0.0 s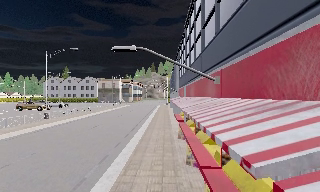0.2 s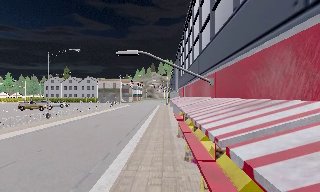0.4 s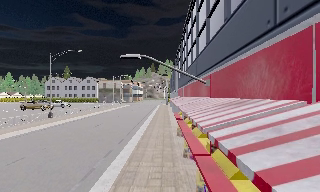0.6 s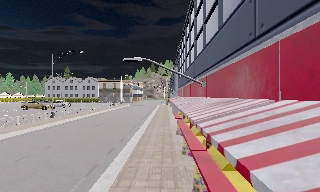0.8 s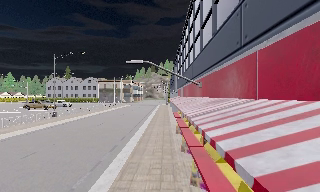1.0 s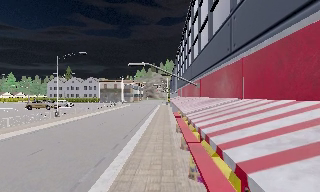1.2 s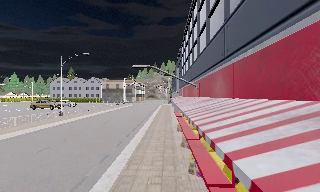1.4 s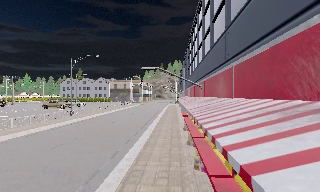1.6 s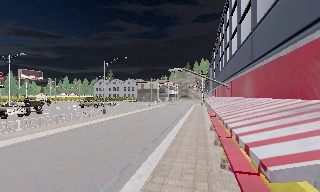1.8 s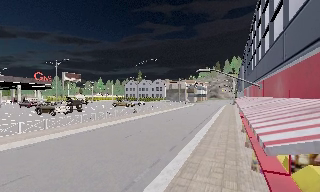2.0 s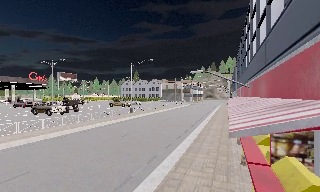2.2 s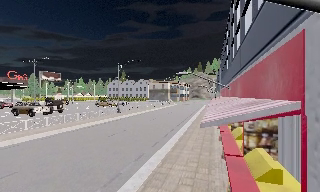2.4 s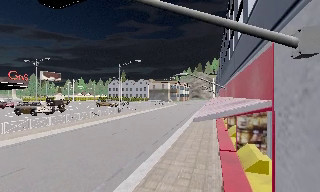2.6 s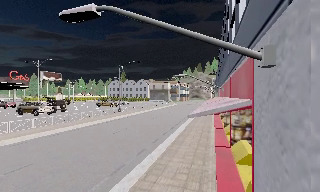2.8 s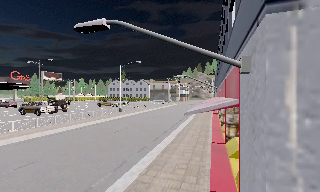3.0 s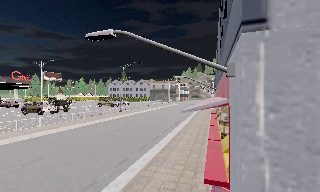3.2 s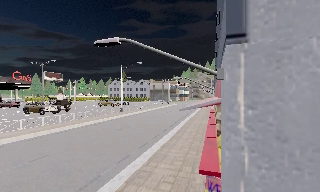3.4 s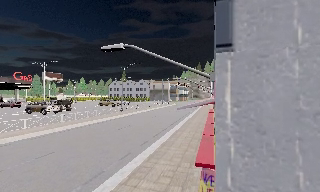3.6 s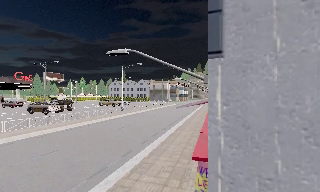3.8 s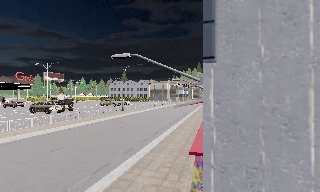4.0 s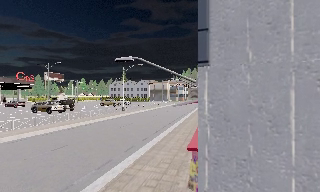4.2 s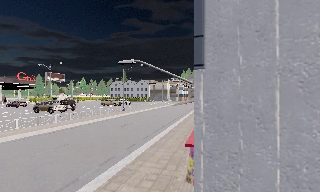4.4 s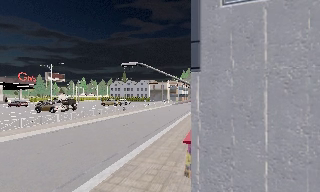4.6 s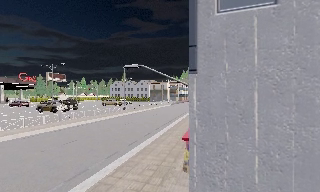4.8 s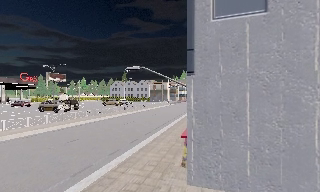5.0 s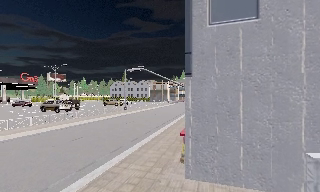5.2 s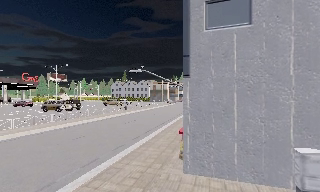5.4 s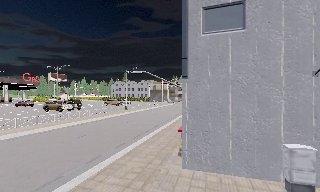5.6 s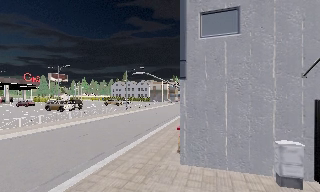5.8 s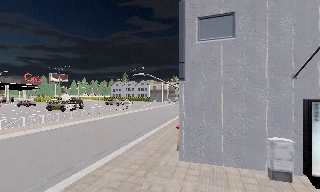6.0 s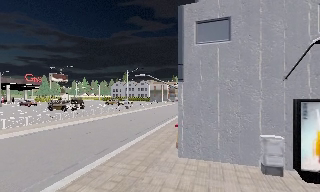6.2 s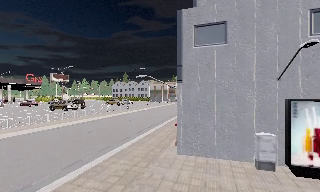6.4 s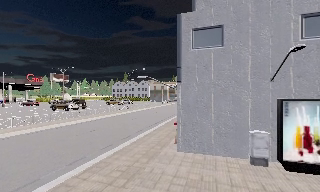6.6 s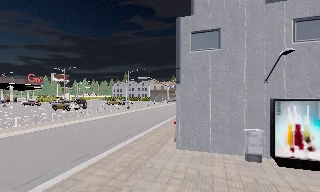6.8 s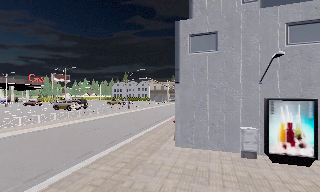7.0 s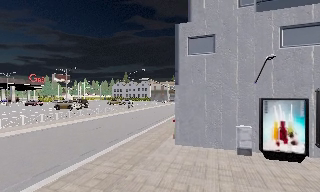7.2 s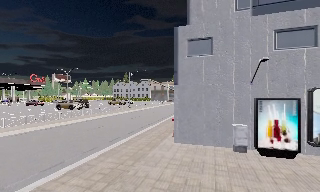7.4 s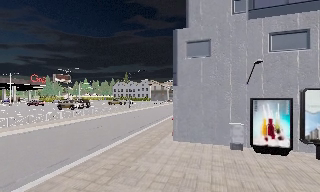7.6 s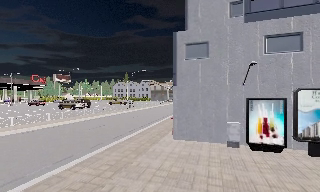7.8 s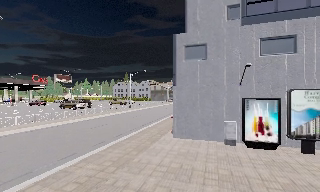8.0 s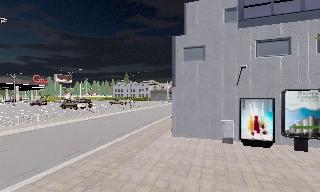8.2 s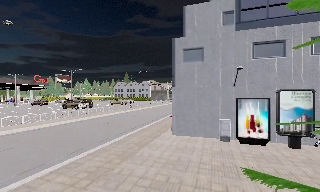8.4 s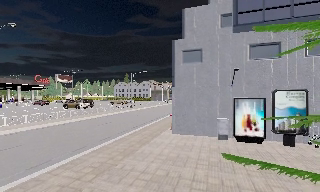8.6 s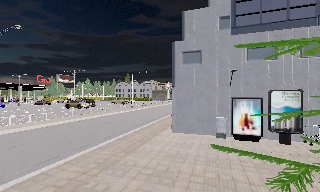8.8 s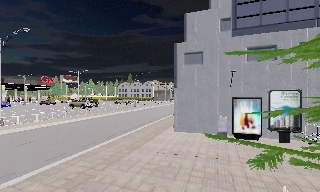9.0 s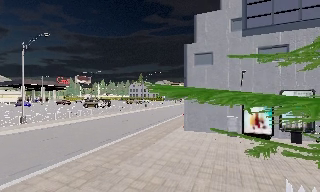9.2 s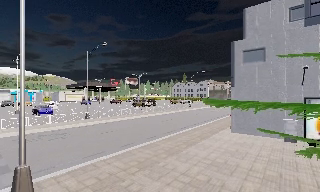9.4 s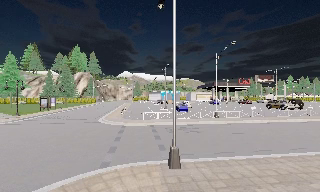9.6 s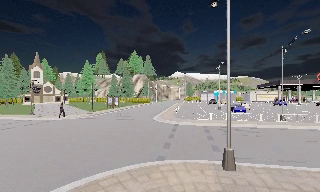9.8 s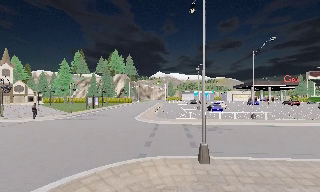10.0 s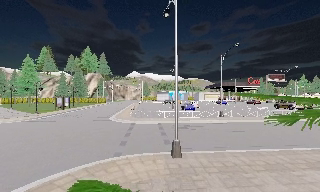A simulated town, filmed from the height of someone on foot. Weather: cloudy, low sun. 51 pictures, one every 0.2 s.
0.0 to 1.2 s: The camera travels backward, about 2 m, so what stands in front gets smaller.
1.2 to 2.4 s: The scene slides to the right, as the camera pans about 15 degrees to its left. It travels backward, about 2 m, so what stands in front gets smaller.
2.4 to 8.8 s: The camera travels backward, about 11 m, so what stands in front gets smaller.
8.8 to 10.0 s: The camera pans to its left, which is counterclockwise from overhead, by about 65 degrees. It travels backward, about 2 m.
The film runs backward here.
